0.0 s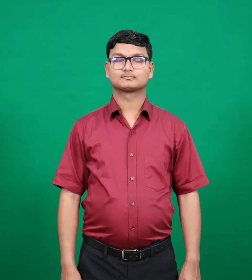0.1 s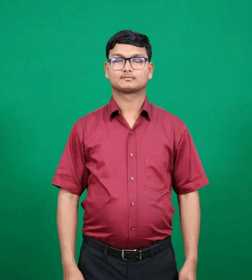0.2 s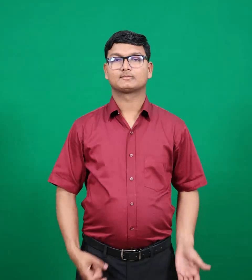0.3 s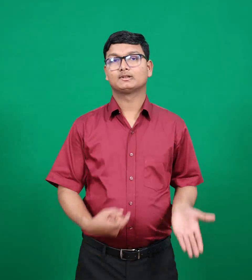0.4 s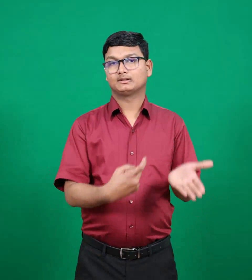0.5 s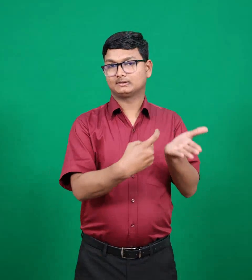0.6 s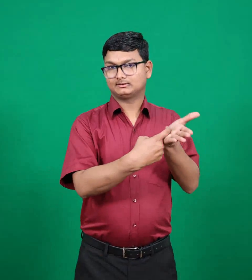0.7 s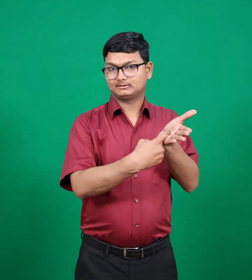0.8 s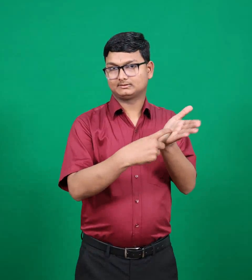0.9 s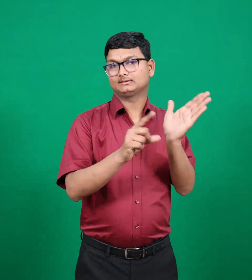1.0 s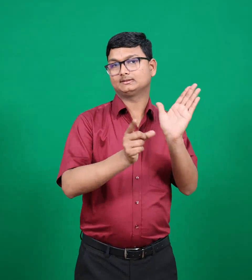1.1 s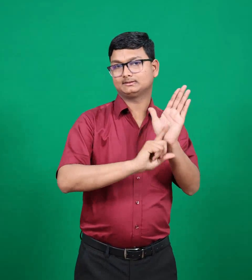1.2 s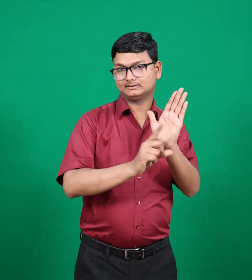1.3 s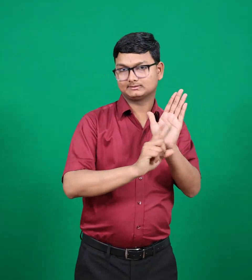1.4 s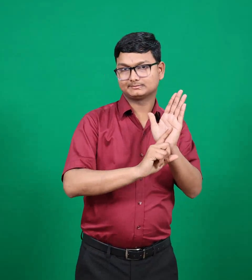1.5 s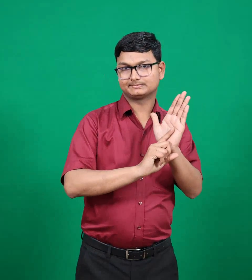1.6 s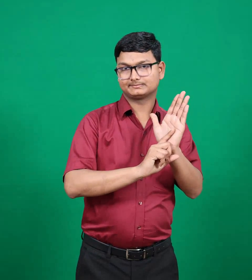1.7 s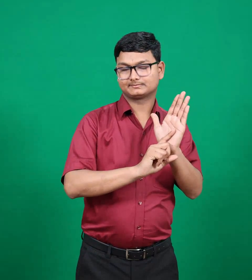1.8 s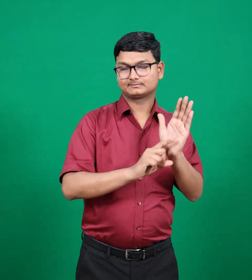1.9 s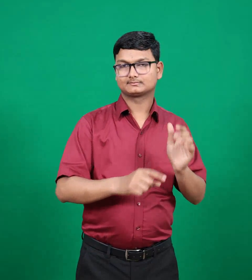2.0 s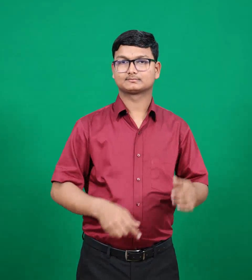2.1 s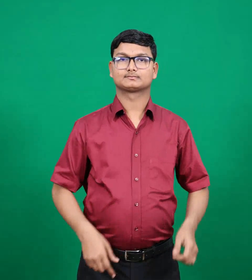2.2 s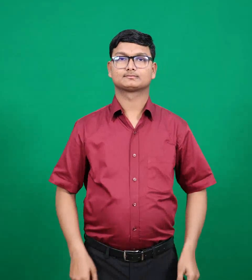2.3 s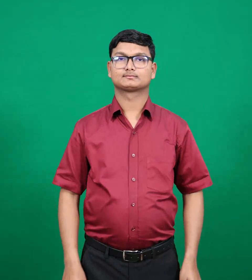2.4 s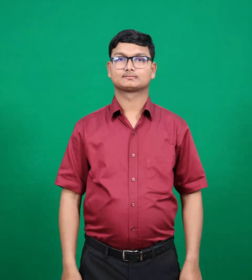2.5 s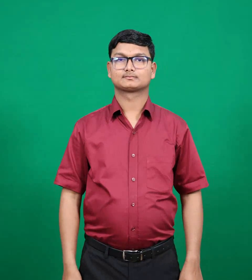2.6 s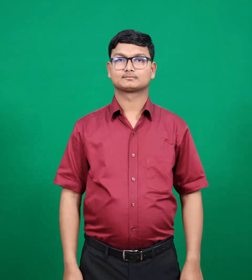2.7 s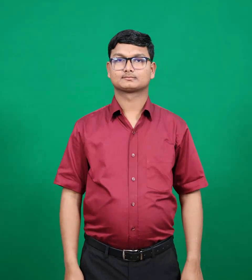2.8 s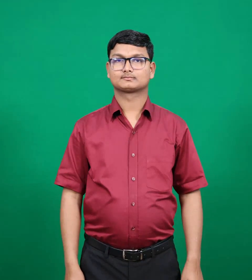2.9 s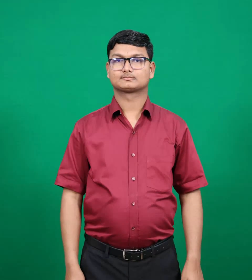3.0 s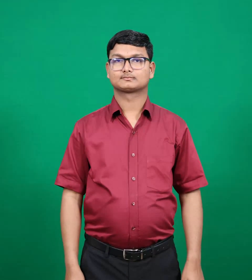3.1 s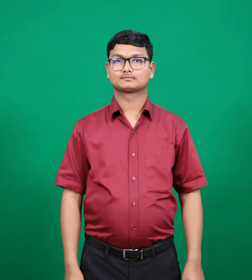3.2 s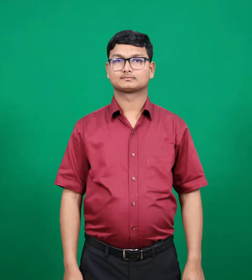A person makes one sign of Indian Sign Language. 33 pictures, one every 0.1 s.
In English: rock of rimmon
